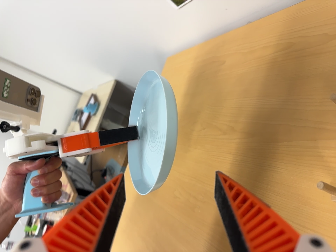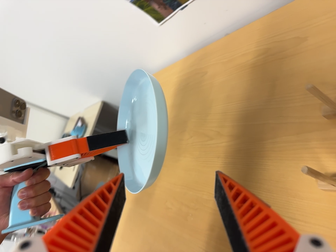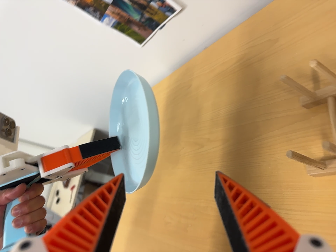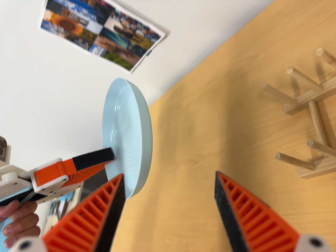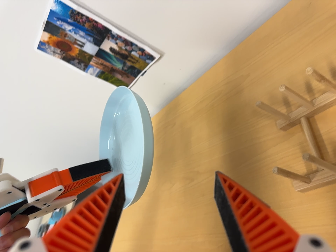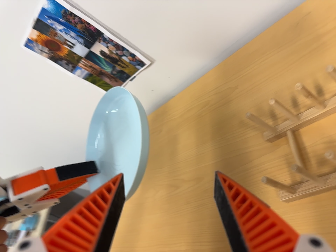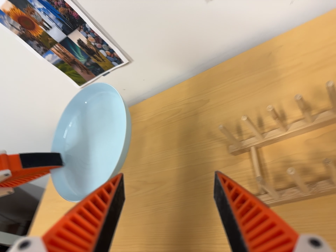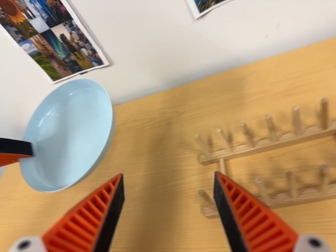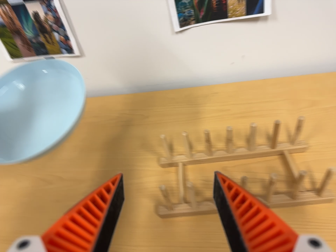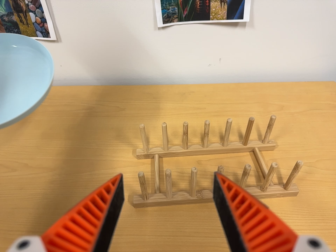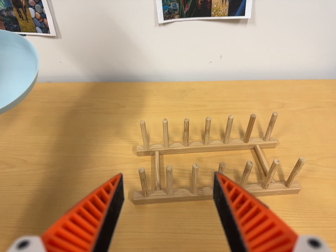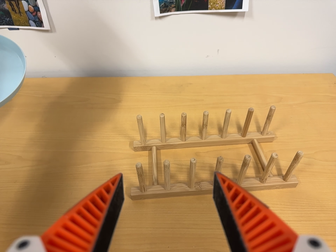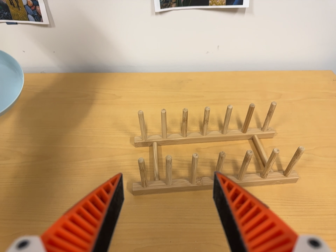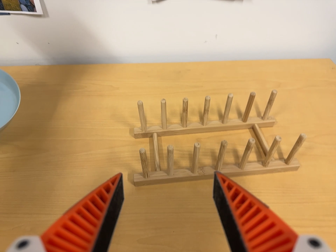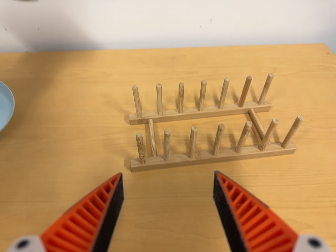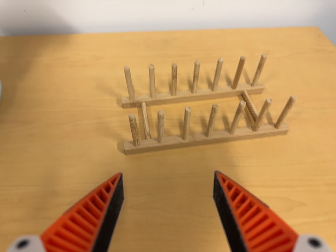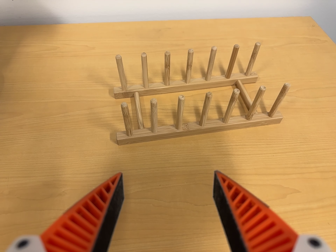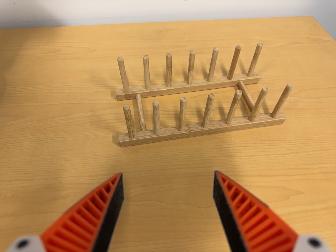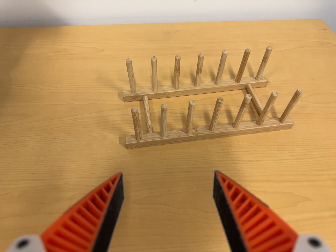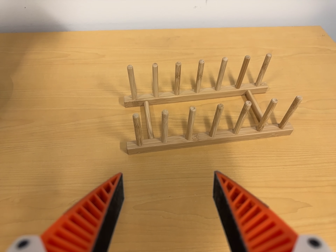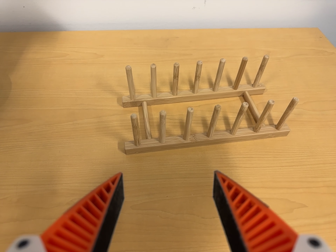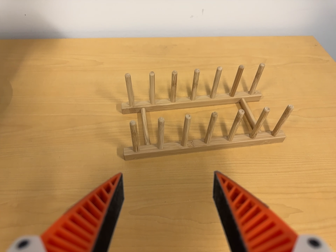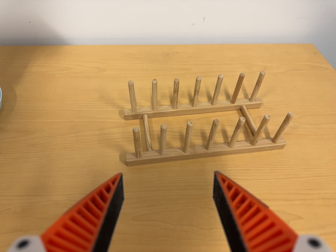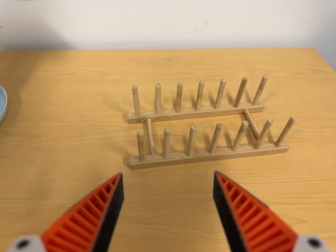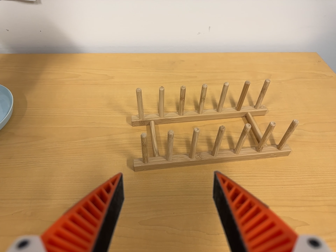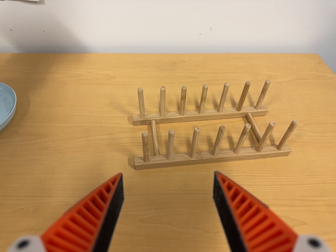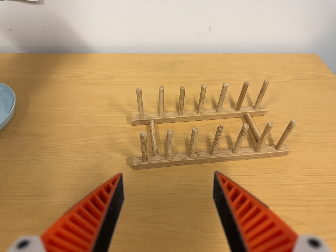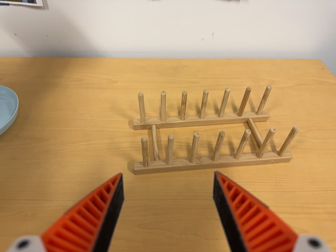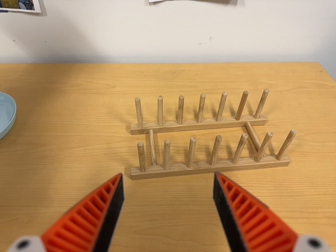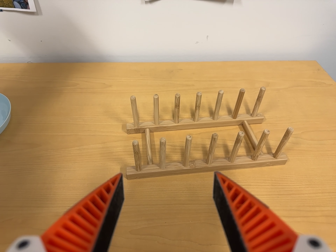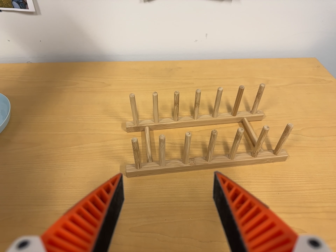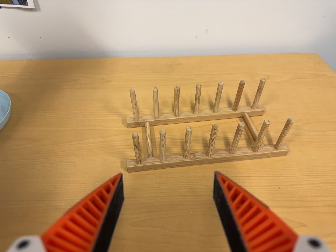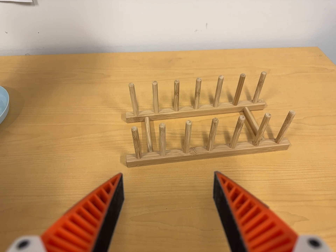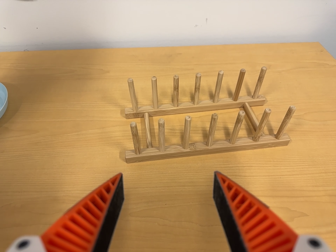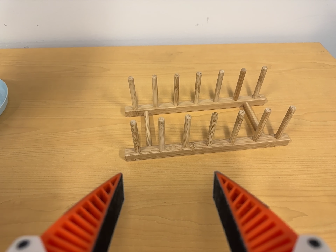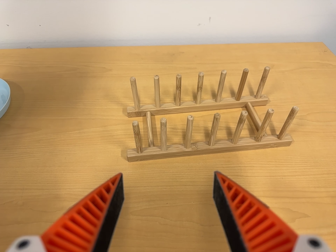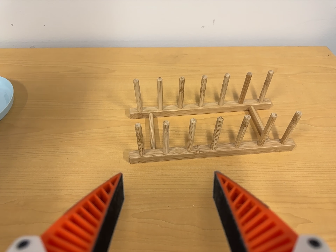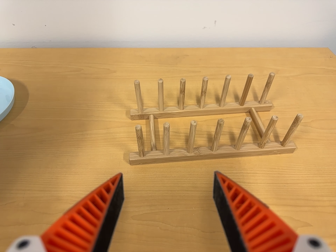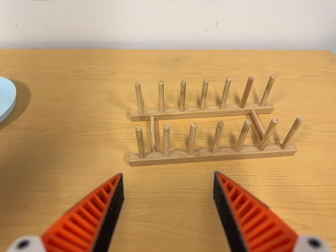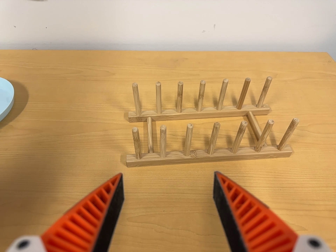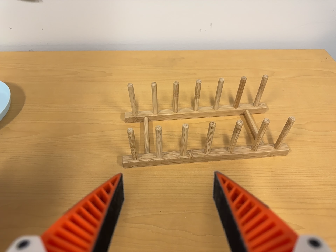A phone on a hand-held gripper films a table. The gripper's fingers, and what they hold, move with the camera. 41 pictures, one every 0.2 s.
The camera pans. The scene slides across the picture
to the left.
0.0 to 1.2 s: The camera swings to its right by about 20 degrees, and the scene slides to the left. It travels toward the bottom of its view, about 10 cm. Its aim tips toward the top of its view by about 25 degrees.
1.2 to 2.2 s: The camera swings to its right by about 30 degrees, and the scene slides to the left. It travels to its left and toward the bottom of its view, about 12 cm. Its aim tips toward the top of its view by about 10 degrees. It rolls about its line of sight by about 20 degrees, and the scene rotates clockwise.
2.2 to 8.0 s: The camera shifts only a little, or ends up much as it began.
The film runs backward here.
